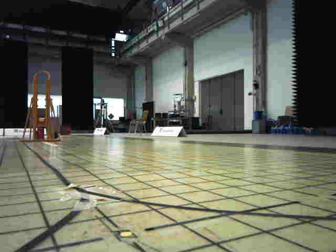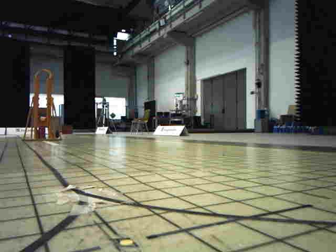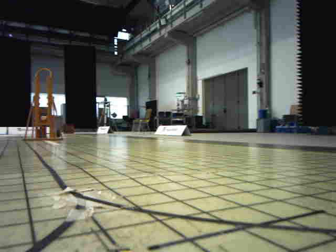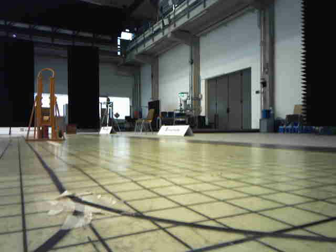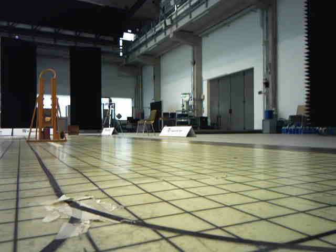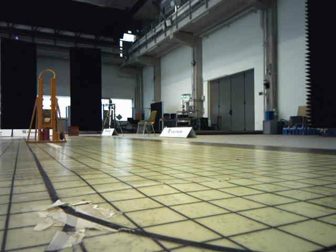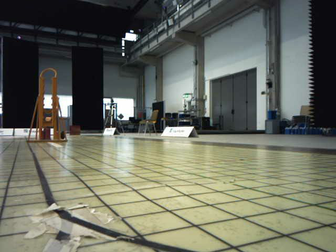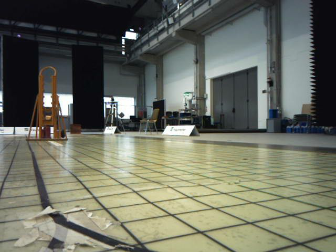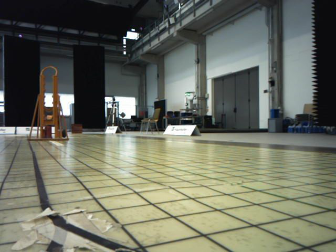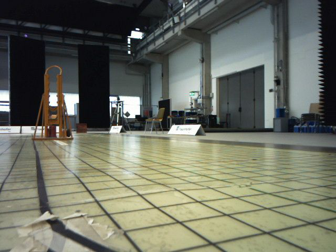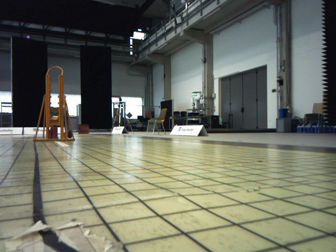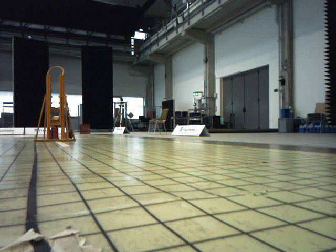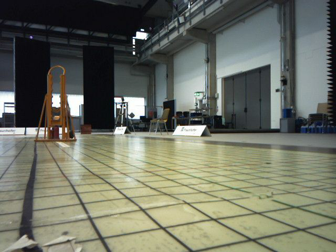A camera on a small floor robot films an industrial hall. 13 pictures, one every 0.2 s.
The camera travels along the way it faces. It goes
forward.
0.0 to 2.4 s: The camera travels forward, about 0.5 m, so what stands in front looms larger.
The film runs forward here.
